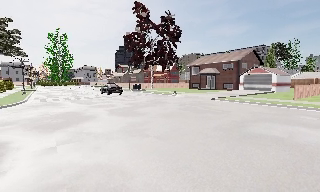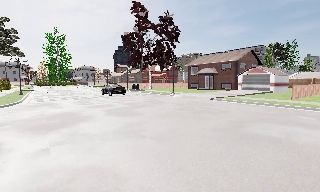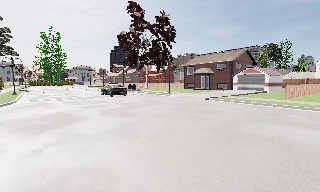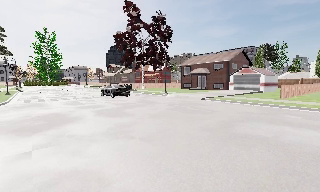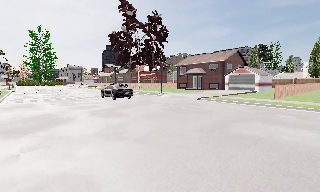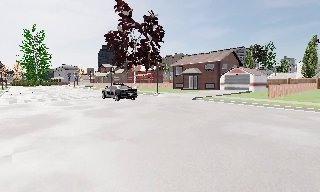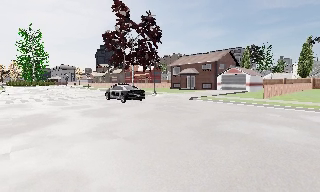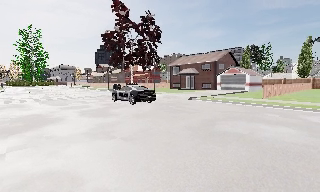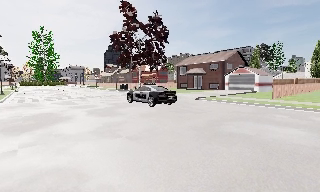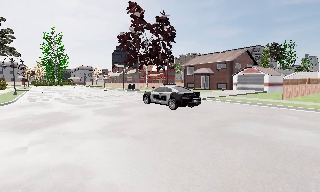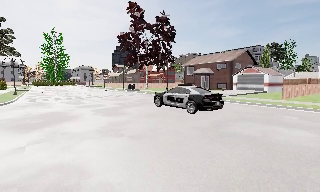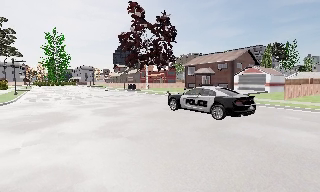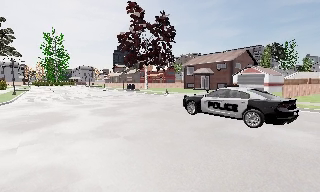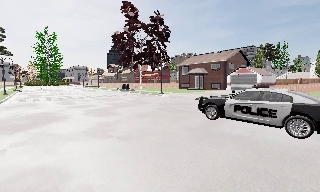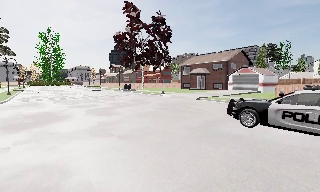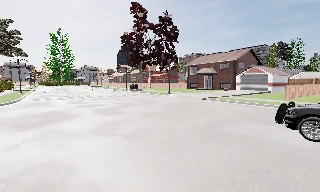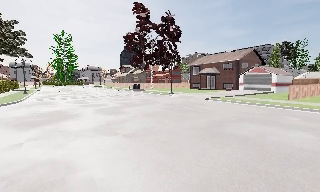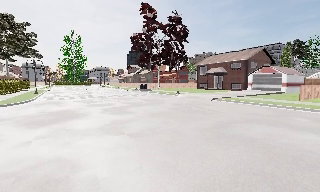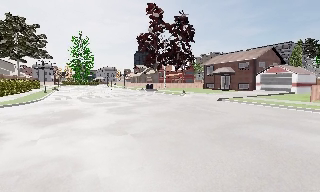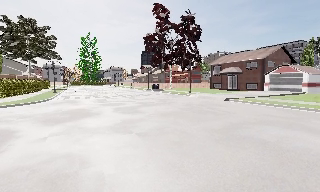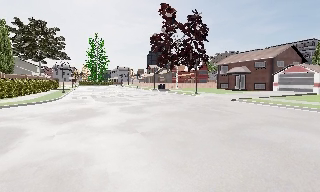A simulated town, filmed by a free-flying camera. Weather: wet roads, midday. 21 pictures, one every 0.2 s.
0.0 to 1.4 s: The camera travels to its right, about 0.5 m, so close, fixed things drift to the left.
1.4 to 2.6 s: The camera shifts only a little, or ends up much as it began.
2.6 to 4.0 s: The camera pans to its left, which is counterclockwise from overhead, by about 15 degrees. It travels to its right, about 0.5 m.
The film runs backward here.
